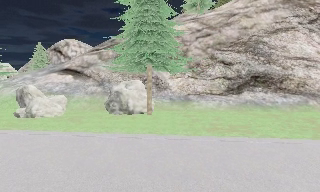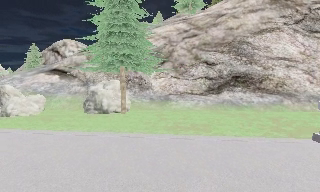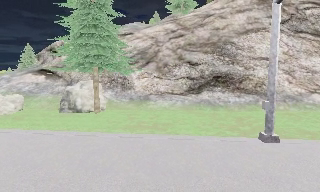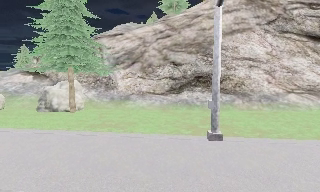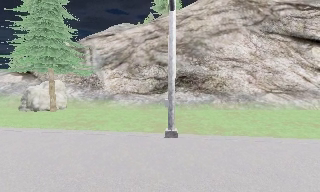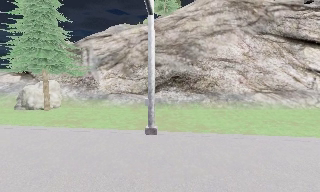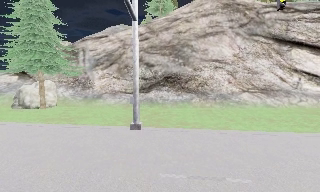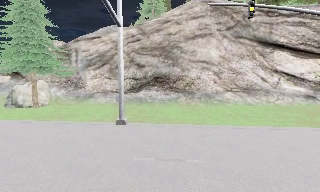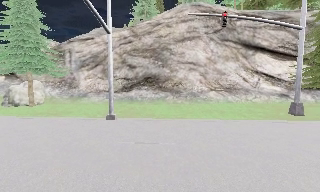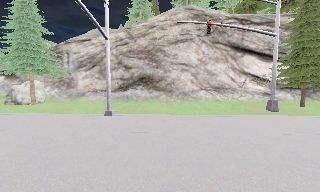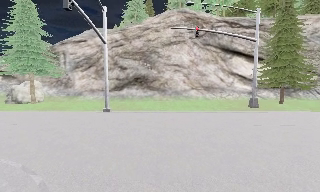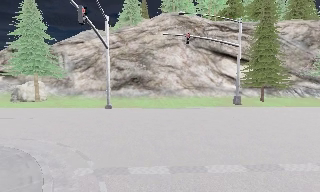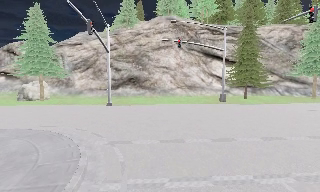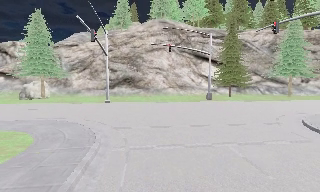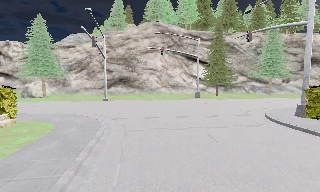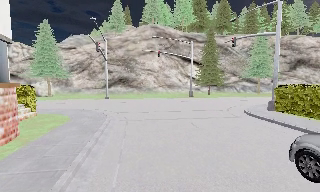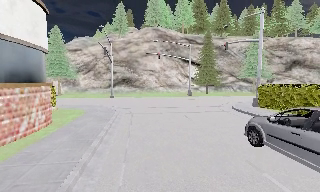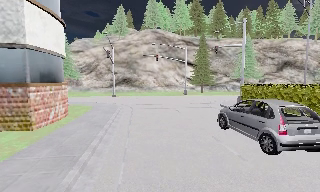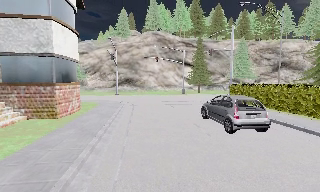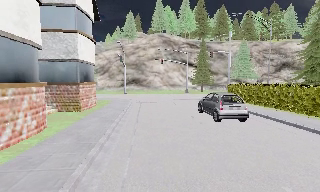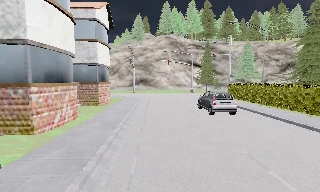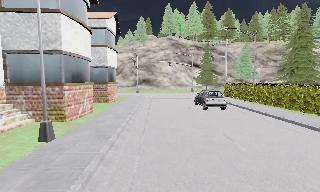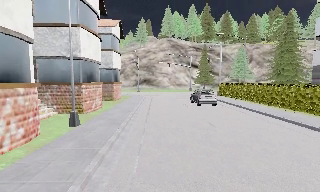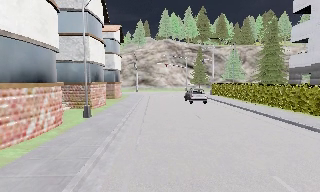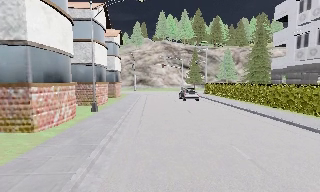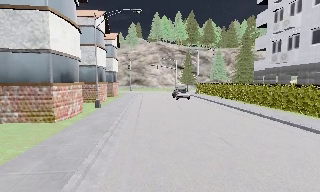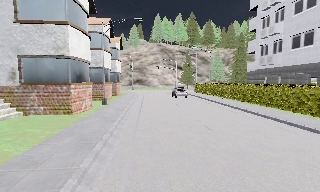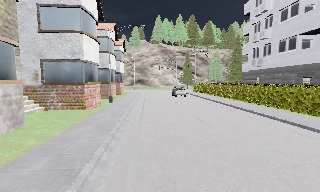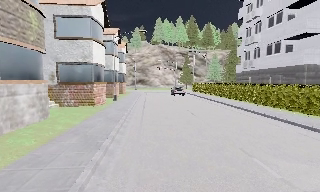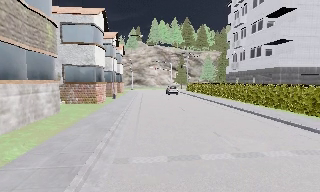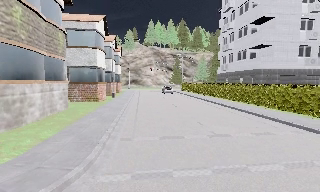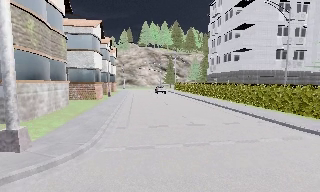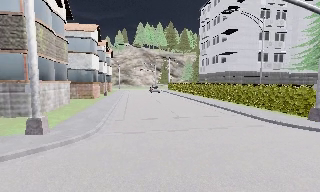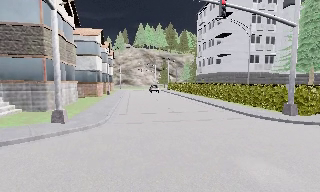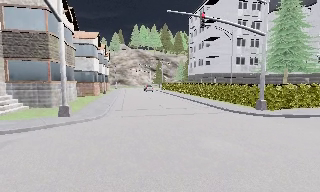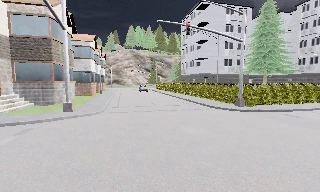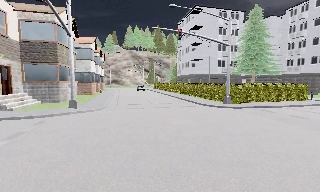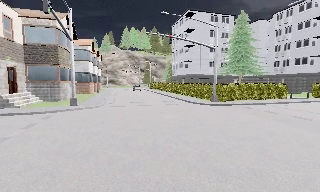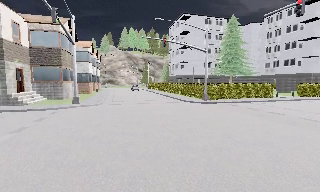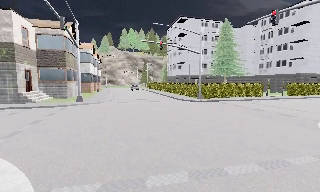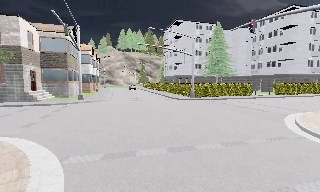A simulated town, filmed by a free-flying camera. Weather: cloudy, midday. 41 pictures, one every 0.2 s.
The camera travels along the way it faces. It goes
backward.
0.0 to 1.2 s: The camera travels to its right, about 10 m, so close, fixed things drift to the left. It loses speed.
1.2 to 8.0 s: The camera swings to its right by about 20 degrees, and the scene slides to the left. It travels backward, about 60 m, so what stands in front gets smaller.
The film runs forward here.
